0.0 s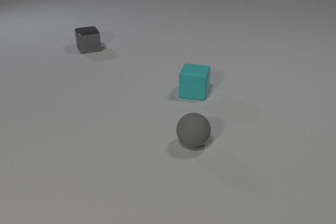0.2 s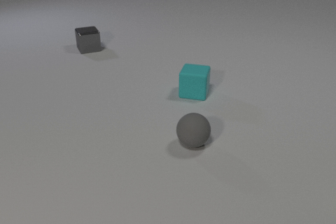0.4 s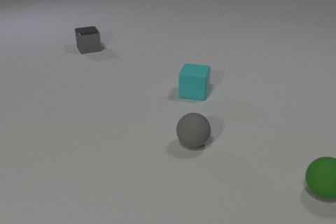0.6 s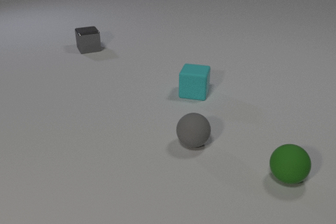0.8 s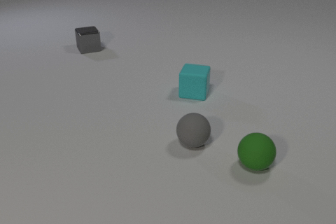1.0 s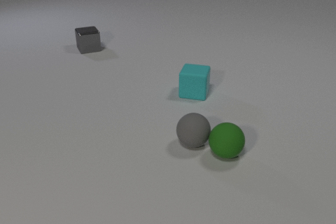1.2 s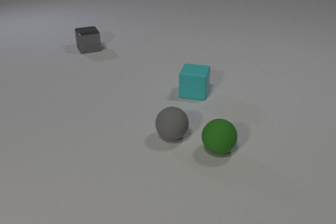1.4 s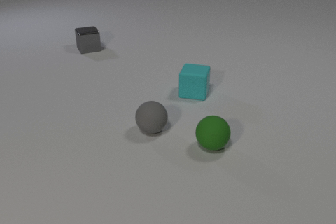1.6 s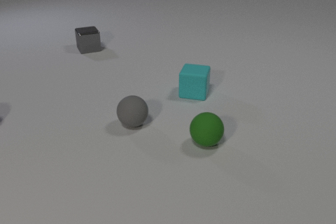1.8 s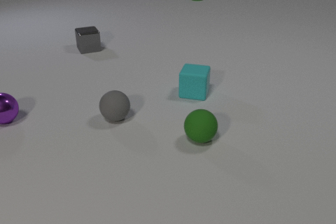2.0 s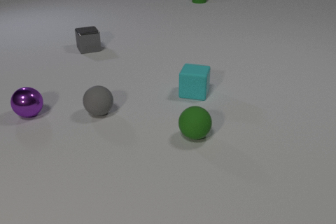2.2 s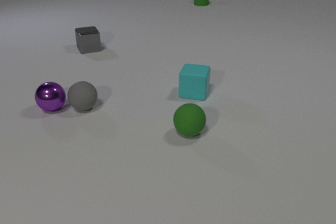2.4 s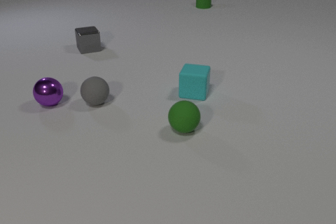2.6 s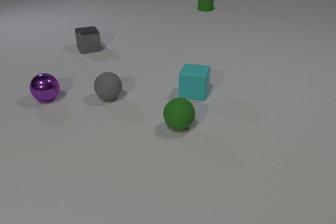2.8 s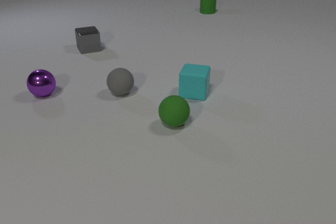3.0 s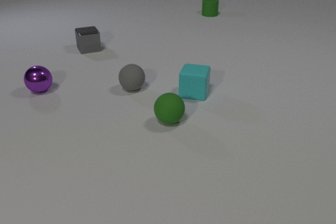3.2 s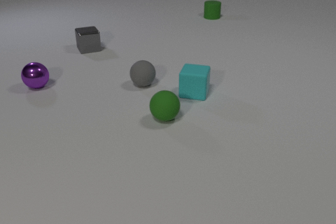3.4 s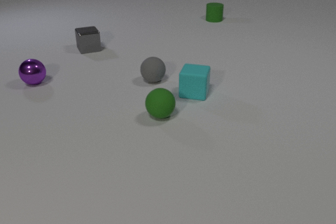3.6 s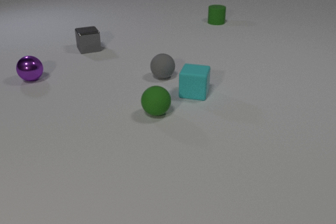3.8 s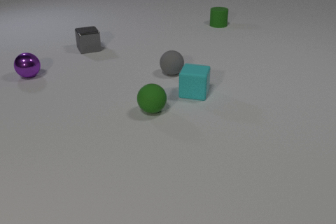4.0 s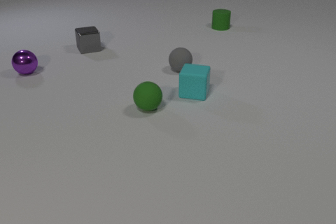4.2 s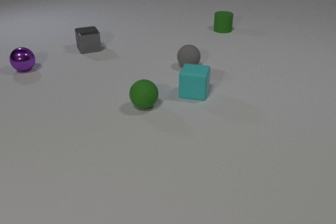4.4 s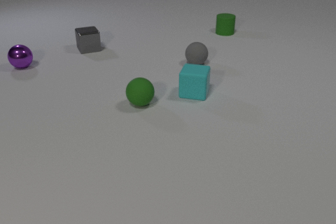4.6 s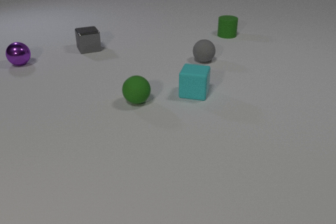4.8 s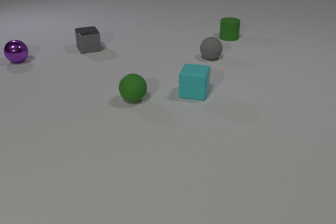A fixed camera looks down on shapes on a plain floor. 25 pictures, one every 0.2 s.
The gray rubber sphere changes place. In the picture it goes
away from the camera.
The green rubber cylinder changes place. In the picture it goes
toward the camera.
0.0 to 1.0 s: The green rubber sphere comes in at the right edge, rolls to the left. The green rubber sphere and the gray rubber sphere collide.
1.0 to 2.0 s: The green rubber sphere rolls to the left and away from the camera. The gray rubber sphere rolls to the left and away from the camera. The purple metal sphere comes in at the left edge, rolls to the right. The green rubber cylinder comes in at the top edge, slides toward the camera.
2.0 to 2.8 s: The green rubber sphere rolls away from the camera and to the left. The gray rubber sphere rolls away from the camera and to the right. The purple metal sphere rolls away from the camera. The green rubber cylinder slides toward the camera. The gray rubber sphere and the purple metal sphere collide.
2.8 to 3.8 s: The green rubber sphere rolls away from the camera and to the left. The gray rubber sphere rolls to the right and away from the camera. The purple metal sphere rolls away from the camera. The green rubber cylinder slides toward the camera.
3.8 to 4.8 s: The green rubber sphere rolls away from the camera and to the left. The gray rubber sphere rolls away from the camera and to the right. The purple metal sphere rolls away from the camera. The green rubber cylinder slides toward the camera.
What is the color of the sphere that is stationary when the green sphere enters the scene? gray.
What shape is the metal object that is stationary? cube.
How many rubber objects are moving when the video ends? 3.
